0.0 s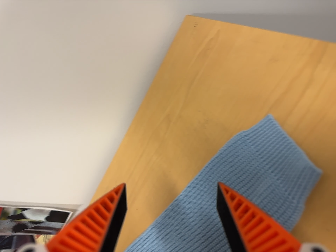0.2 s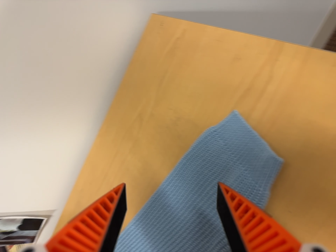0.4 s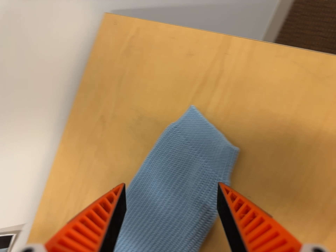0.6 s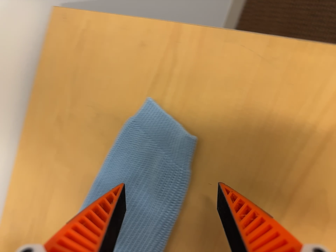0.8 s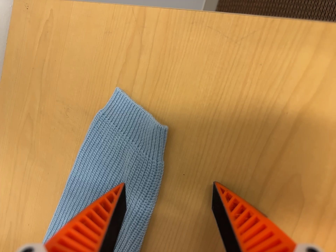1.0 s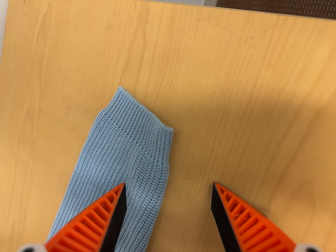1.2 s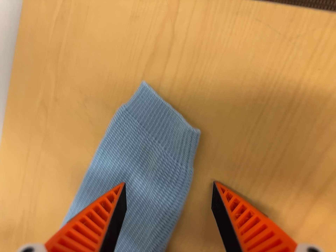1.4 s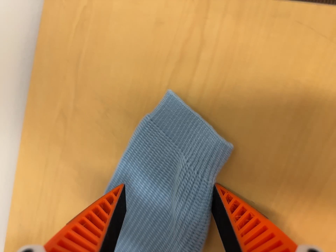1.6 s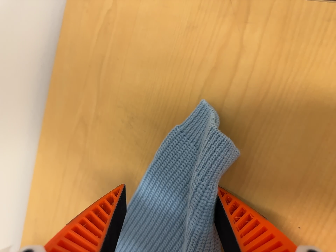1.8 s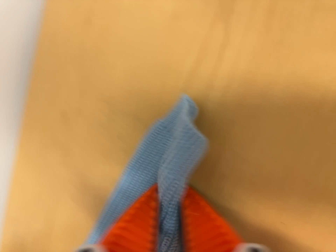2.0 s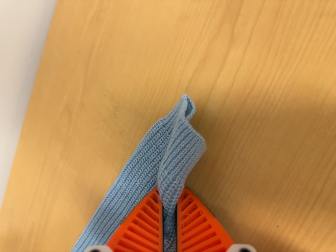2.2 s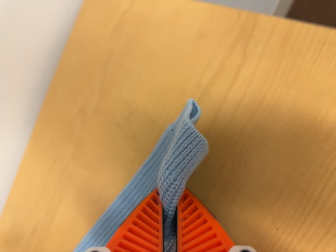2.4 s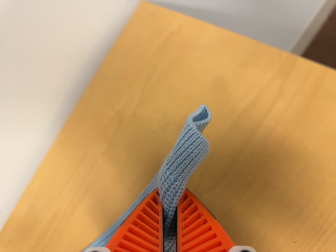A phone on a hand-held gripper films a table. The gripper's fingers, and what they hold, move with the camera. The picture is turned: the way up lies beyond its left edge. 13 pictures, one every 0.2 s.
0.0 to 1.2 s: The scene slides to the left, as the camera pans about 20 degrees to its right. Its aim tips toward the bottom of its view by about 10 degrees, and the scene shifts upward. It rolls about its line of sight by about 15 degrees, and the scene rotates counterclockwise.
1.2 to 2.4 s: The camera travels to its left, about 9 cm, so close, fixed things drift to the right. Its aim tips toward the top of its view by about 10 degrees, and the scene shifts downward. It rolls about its line of sight by about 20 degrees, and the scene rotates clockwise.
The film runs forward here.
